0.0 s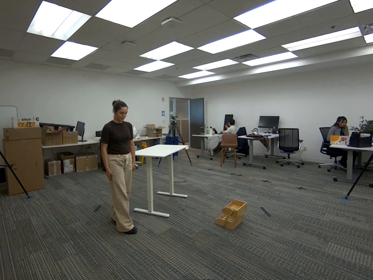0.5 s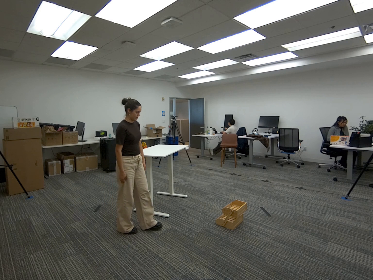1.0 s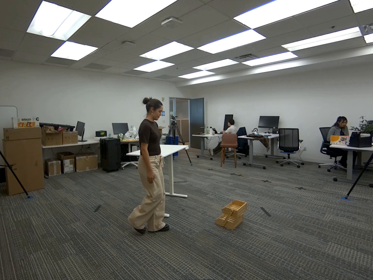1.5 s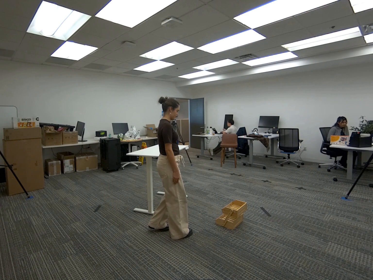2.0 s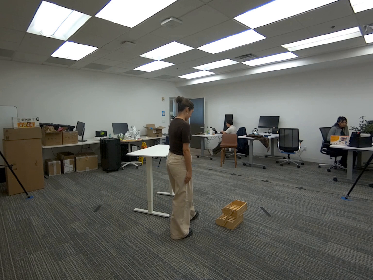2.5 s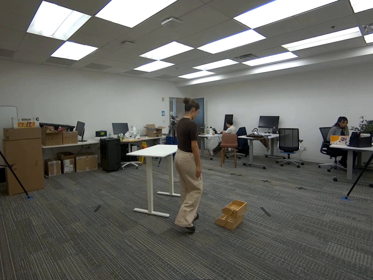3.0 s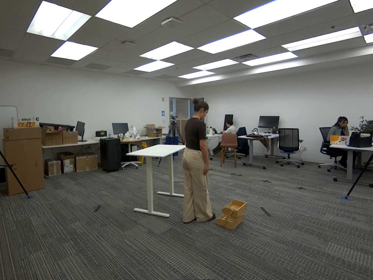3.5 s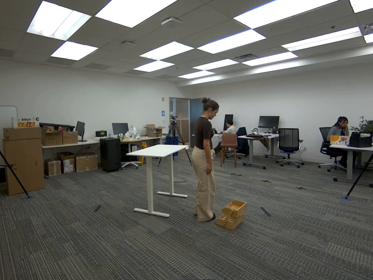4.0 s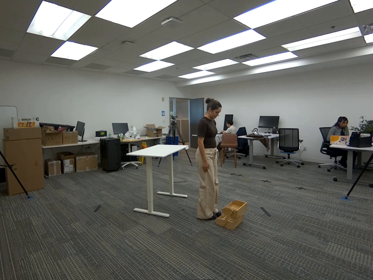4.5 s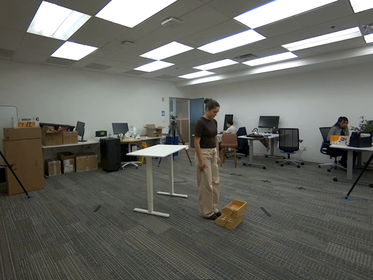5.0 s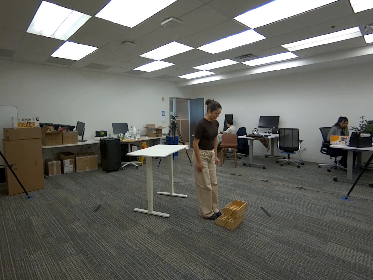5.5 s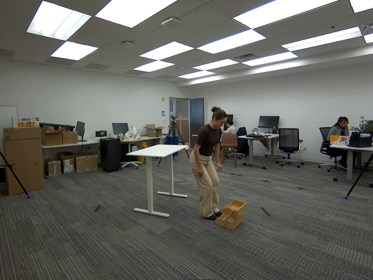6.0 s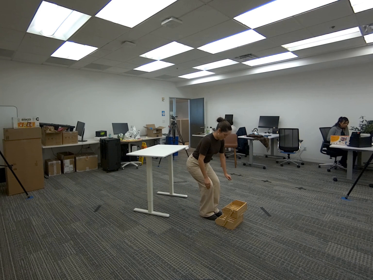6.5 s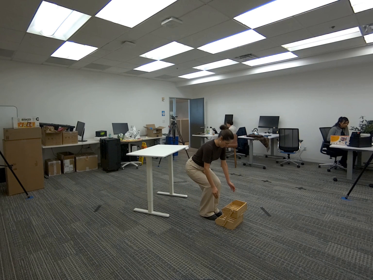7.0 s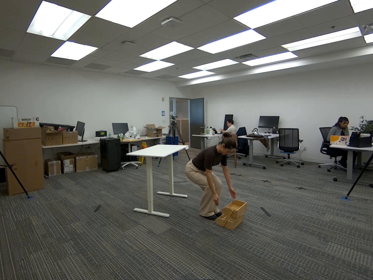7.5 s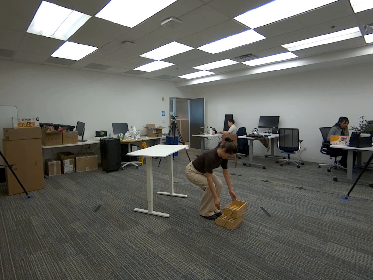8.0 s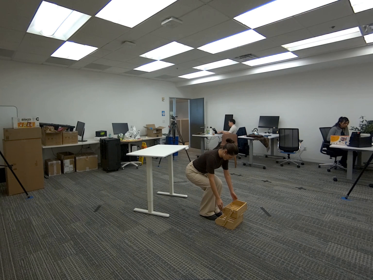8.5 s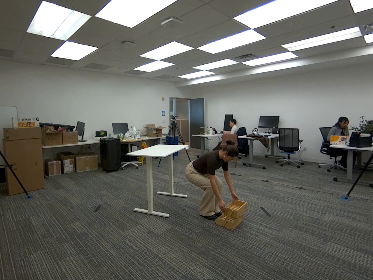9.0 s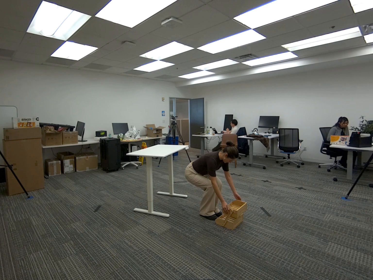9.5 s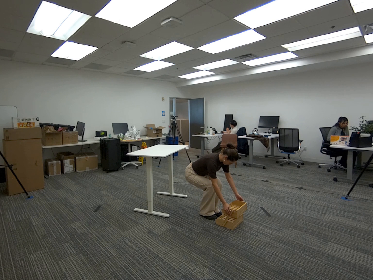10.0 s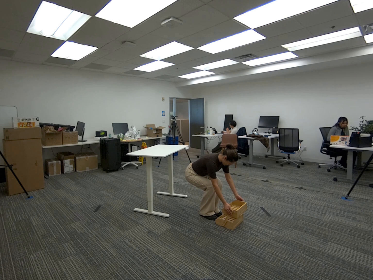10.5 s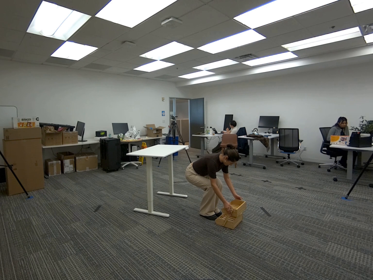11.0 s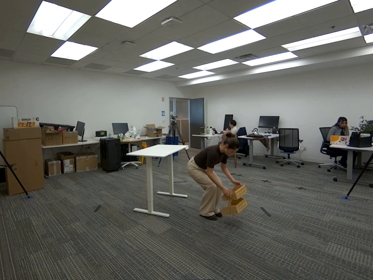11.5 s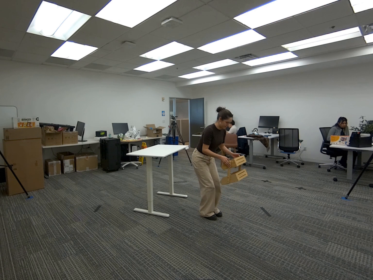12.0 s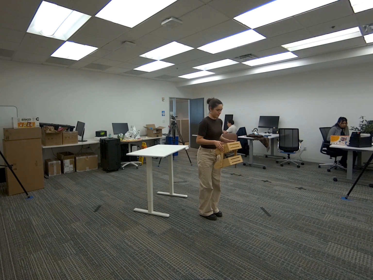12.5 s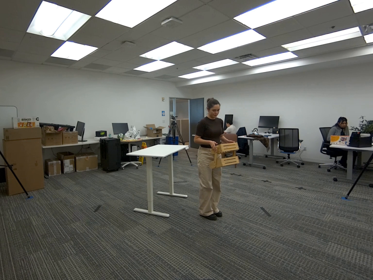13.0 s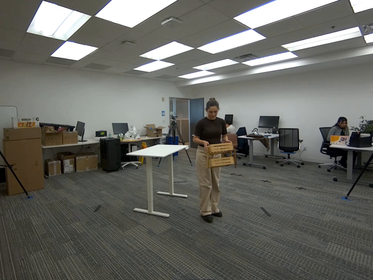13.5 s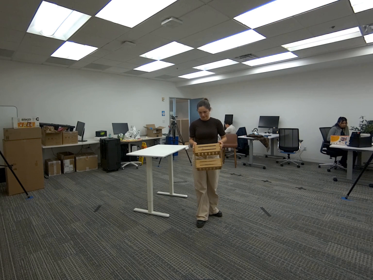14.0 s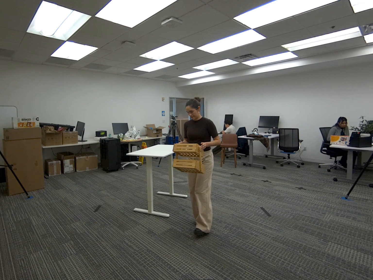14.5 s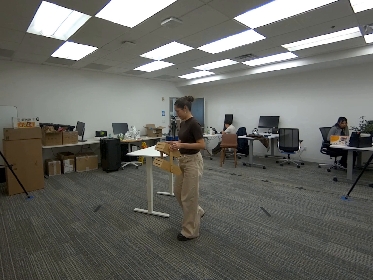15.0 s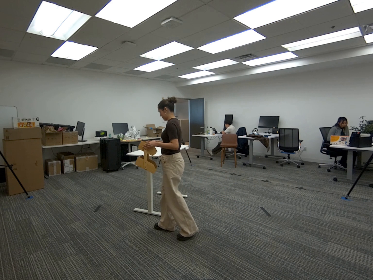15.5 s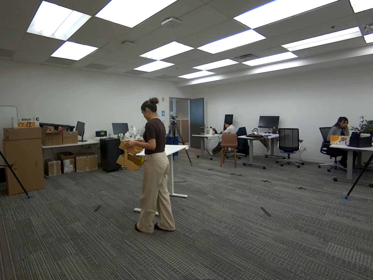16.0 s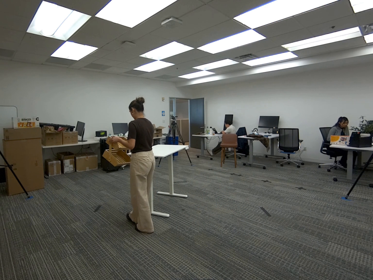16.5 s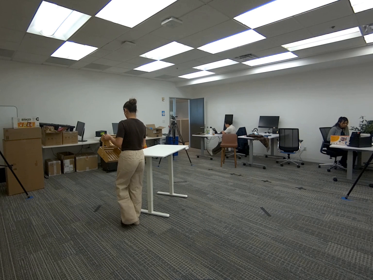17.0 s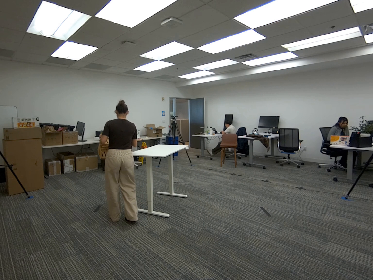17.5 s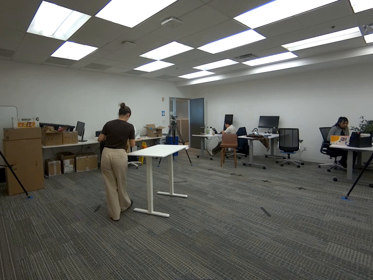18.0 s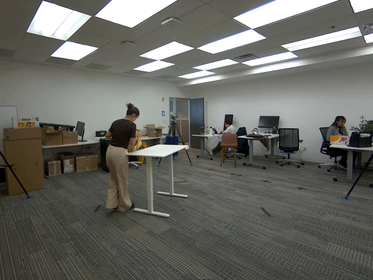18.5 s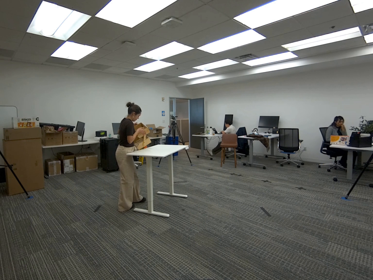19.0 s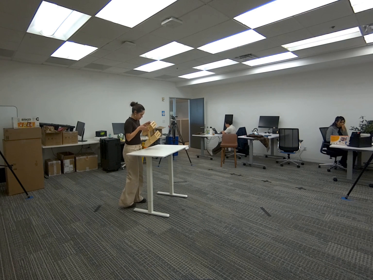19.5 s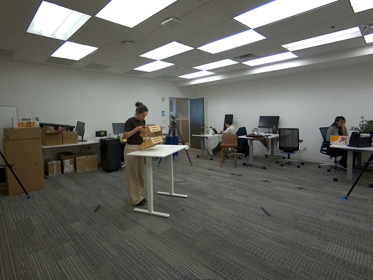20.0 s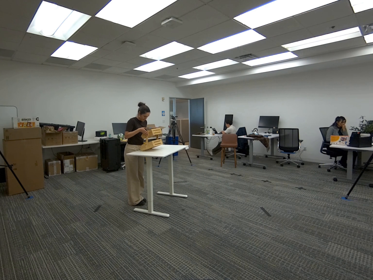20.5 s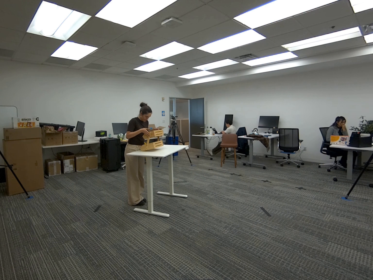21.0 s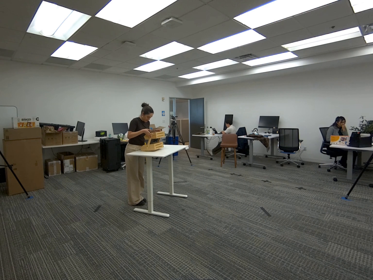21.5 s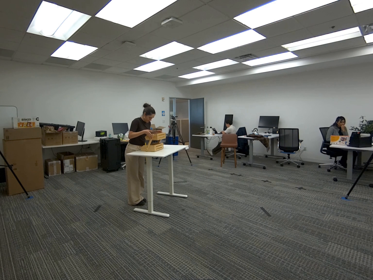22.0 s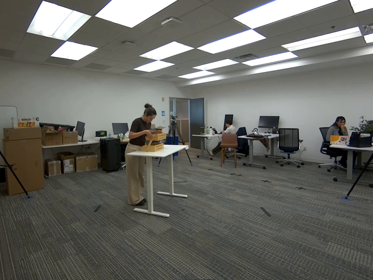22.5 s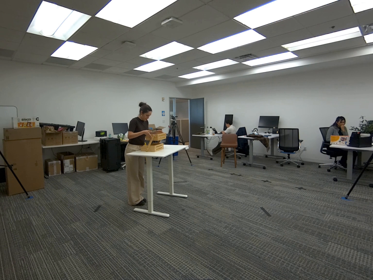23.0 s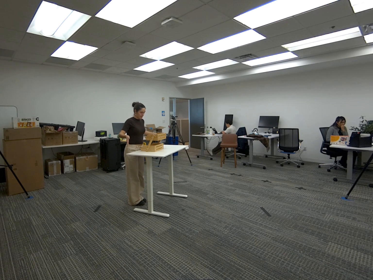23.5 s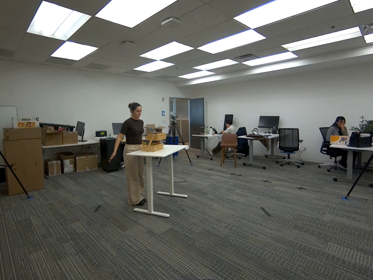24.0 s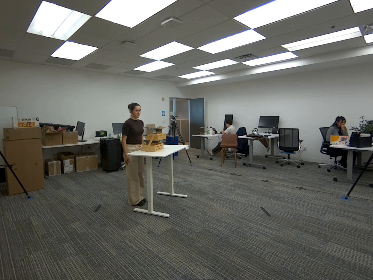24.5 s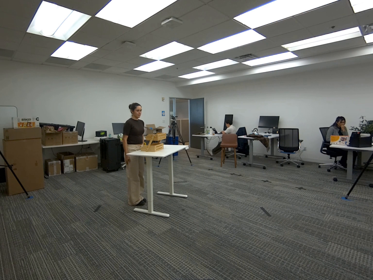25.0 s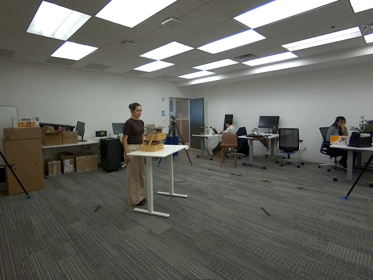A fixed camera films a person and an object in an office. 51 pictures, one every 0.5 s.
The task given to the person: Walk over to the wooden crate on the ground and pick up the wooden crate from the top shelf using both hands and place on the white desk.
